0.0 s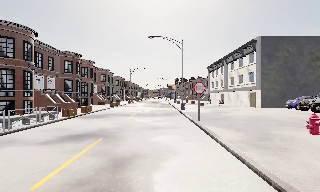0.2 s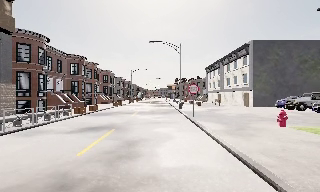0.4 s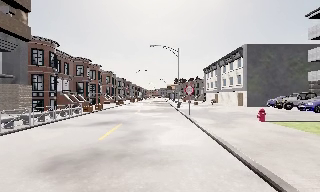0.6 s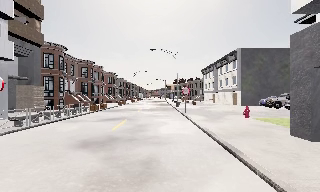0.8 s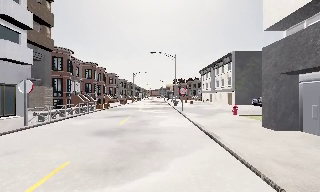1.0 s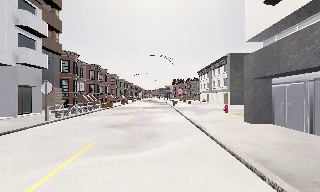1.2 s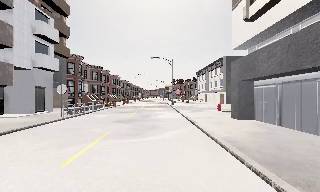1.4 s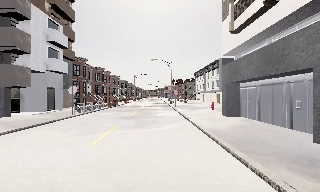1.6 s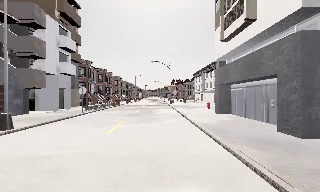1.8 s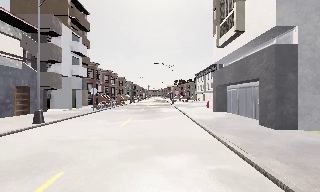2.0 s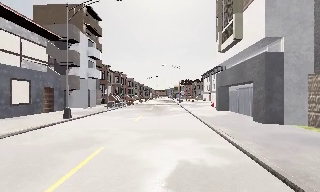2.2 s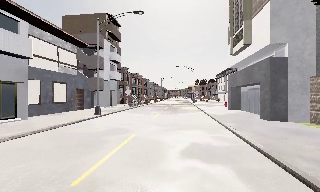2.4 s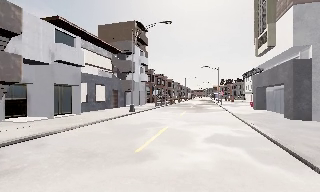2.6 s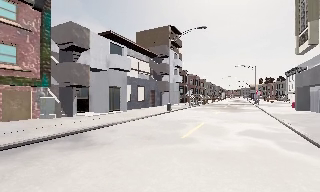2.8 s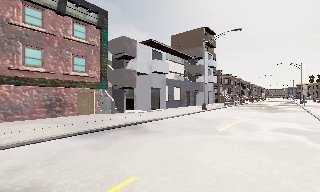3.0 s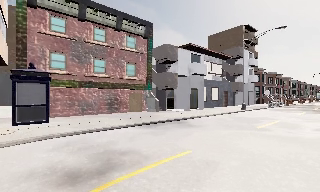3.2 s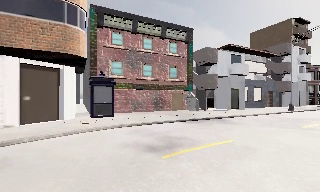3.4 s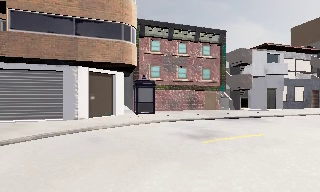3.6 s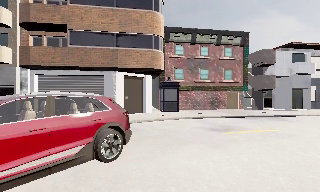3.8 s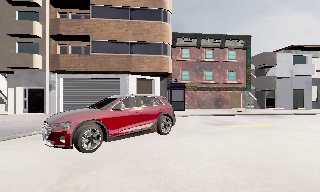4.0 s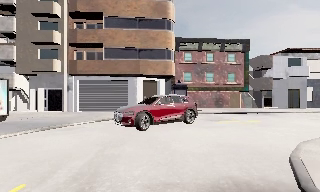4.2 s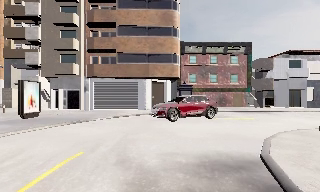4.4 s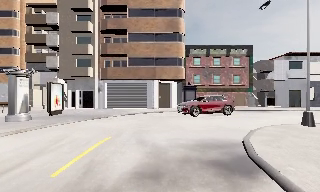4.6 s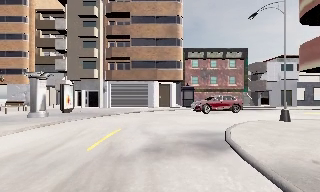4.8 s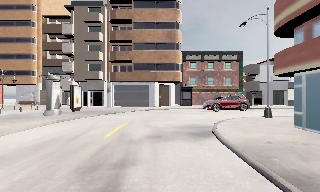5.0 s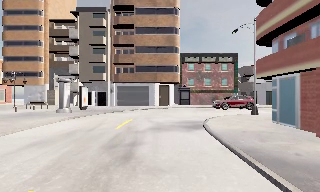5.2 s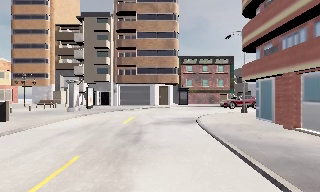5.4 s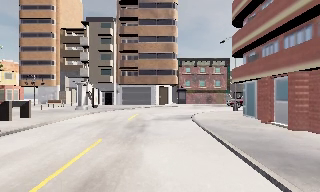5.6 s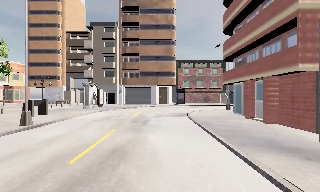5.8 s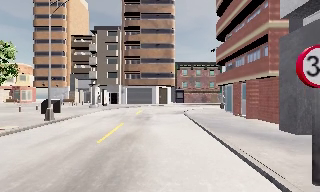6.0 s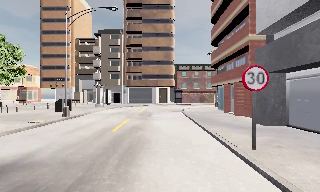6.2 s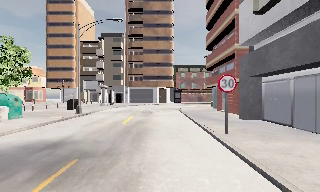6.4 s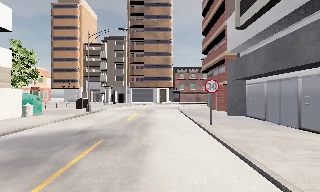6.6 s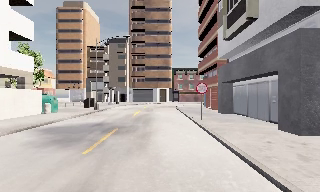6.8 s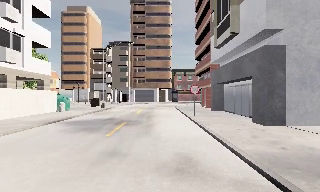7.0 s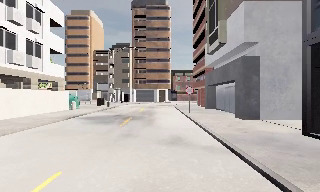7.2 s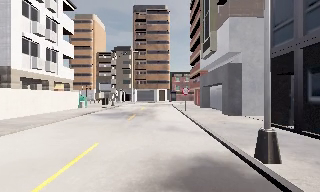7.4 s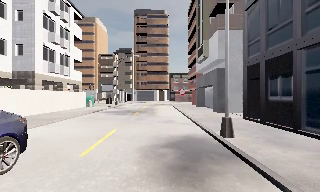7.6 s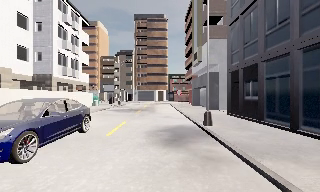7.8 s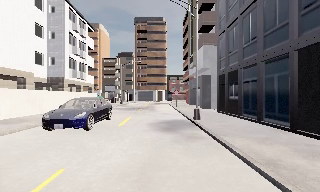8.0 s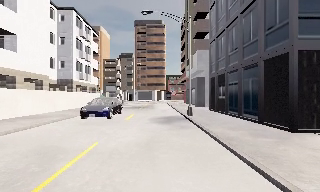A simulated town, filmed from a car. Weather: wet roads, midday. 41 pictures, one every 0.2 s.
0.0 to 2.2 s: The camera travels backward, about 17 m, so what stands in front gets smaller.
2.2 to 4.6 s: The scene slides to the right, as the camera pans about 85 degrees to its left. It travels backward, about 18 m.
4.6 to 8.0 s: The camera travels backward, about 30 m, so what stands in front gets smaller.
The film runs backward here.
